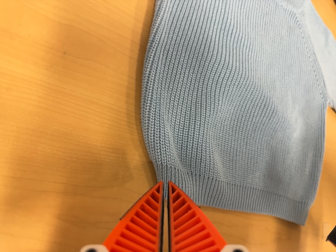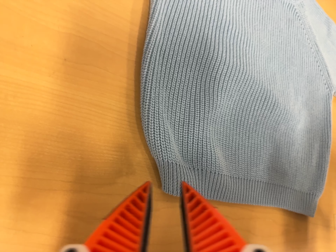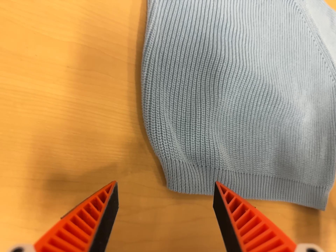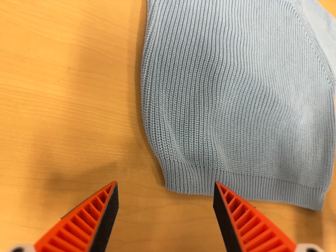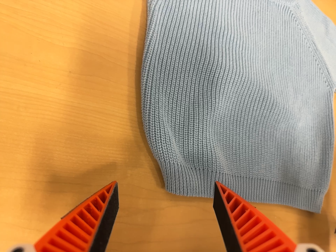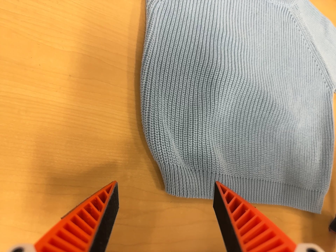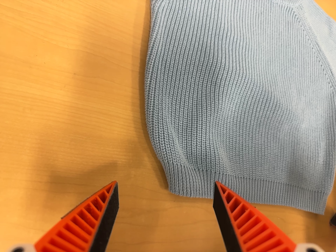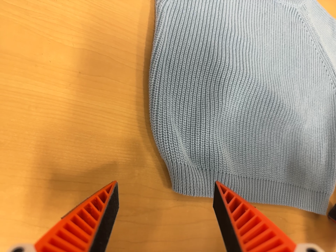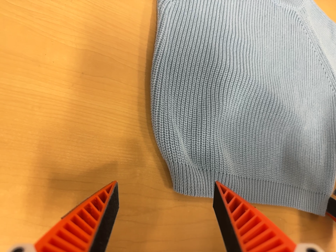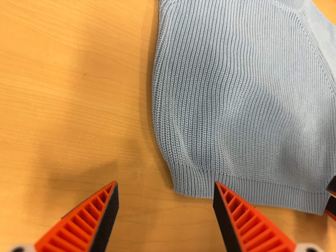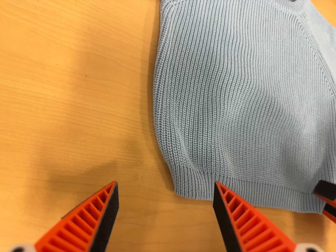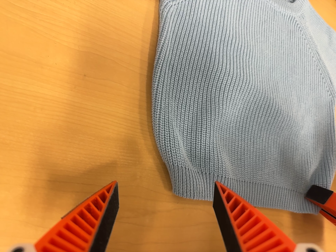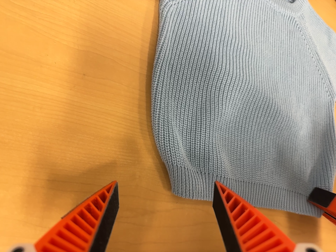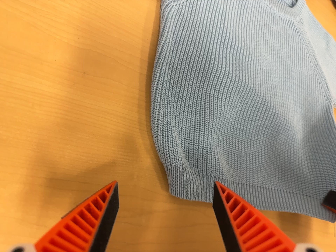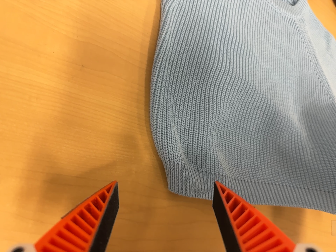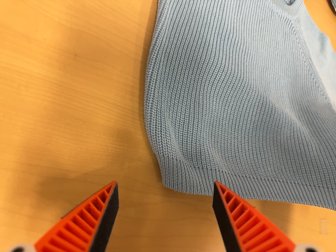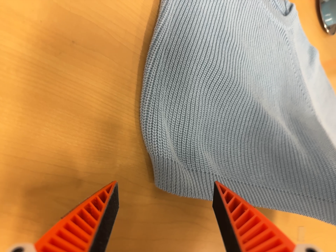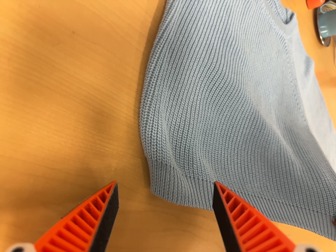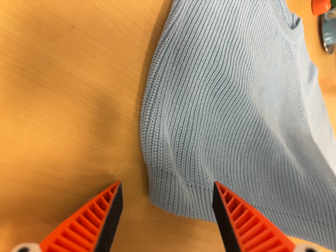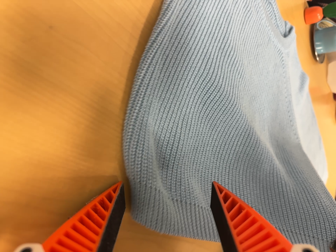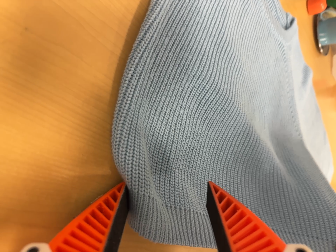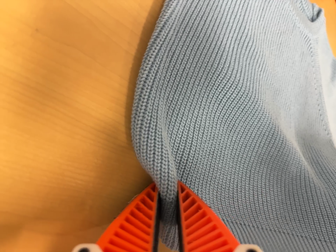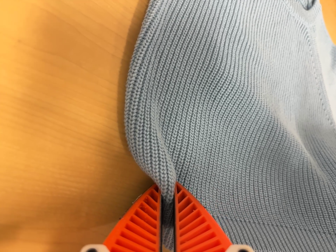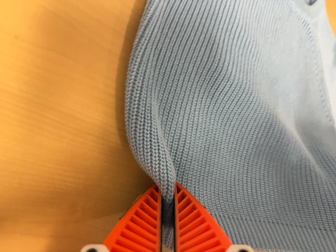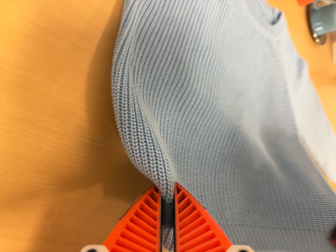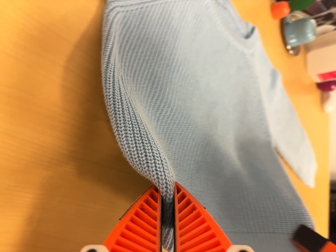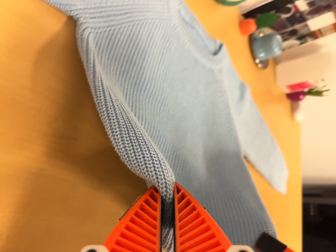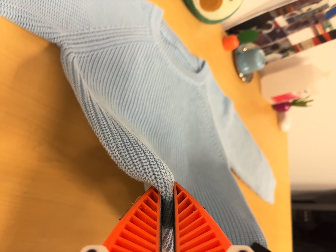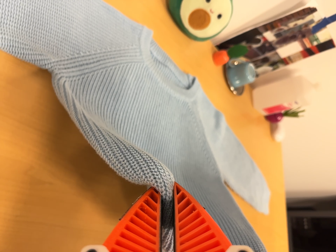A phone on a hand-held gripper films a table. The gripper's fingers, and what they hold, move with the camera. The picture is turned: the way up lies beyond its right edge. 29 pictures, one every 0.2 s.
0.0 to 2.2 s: The camera shifts only a little, or ends up much as it began.
2.2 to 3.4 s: The scene slides to the left, as the camera pans about 10 degrees to its right. It travels to its left, about 5 cm. It rolls about its line of sight by about 10 degrees, and the scene rotates clockwise.
3.4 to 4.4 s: The camera travels forward, about 6 cm, so what stands in front looms larger.
4.4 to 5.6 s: The camera swings to its right by about 10 degrees, and the scene slides to the left. It travels to its right, backward and toward the top of its view, about 12 cm, so close, fixed things drift to the left.
The film runs forward here.
